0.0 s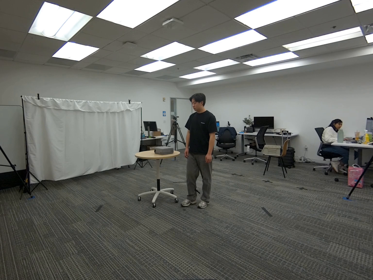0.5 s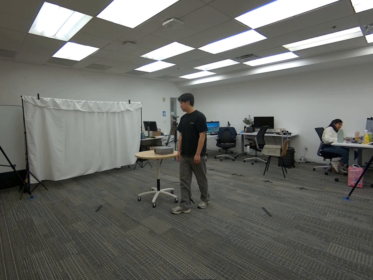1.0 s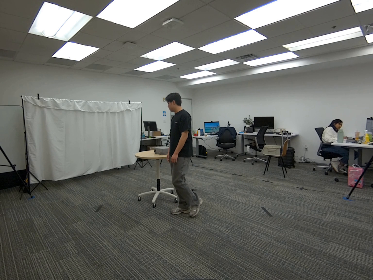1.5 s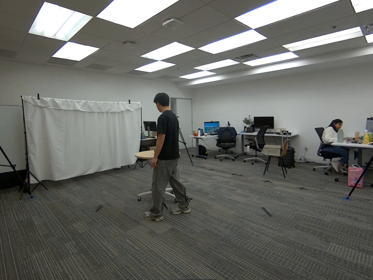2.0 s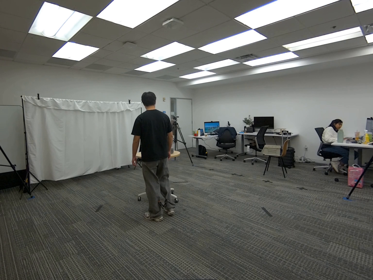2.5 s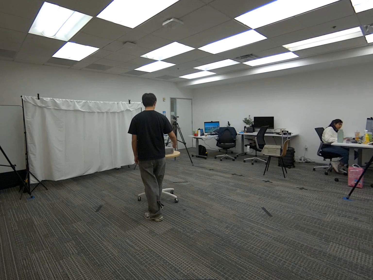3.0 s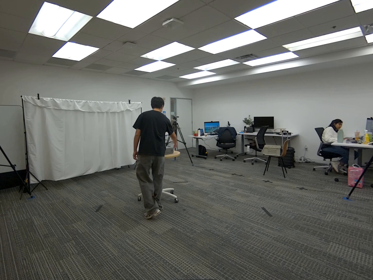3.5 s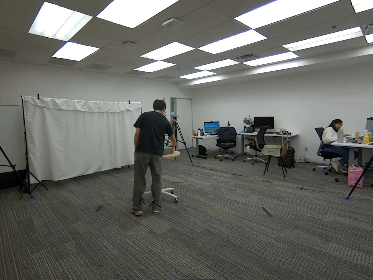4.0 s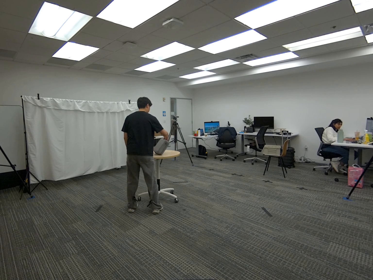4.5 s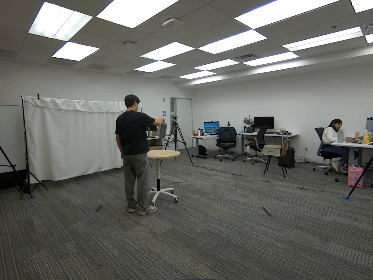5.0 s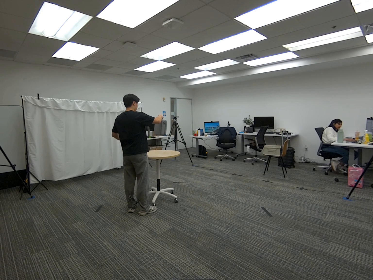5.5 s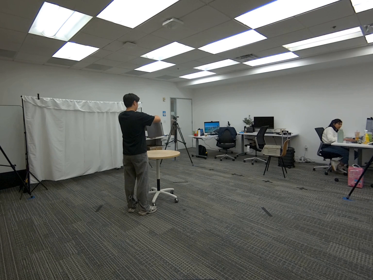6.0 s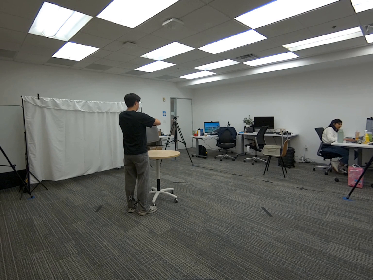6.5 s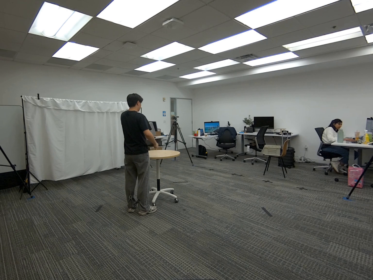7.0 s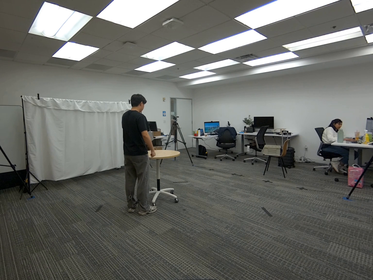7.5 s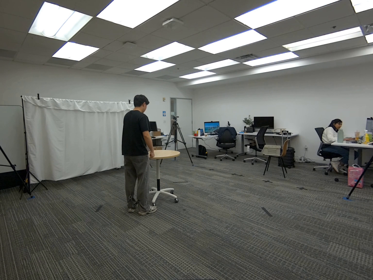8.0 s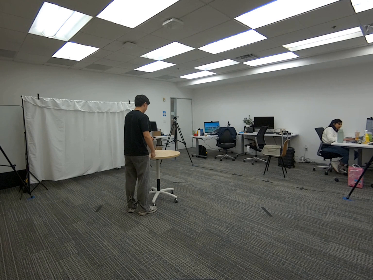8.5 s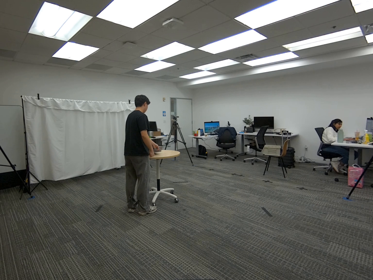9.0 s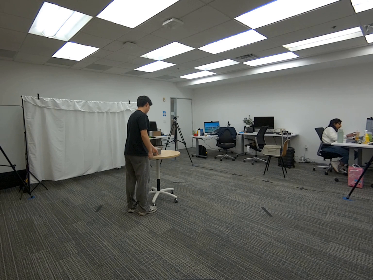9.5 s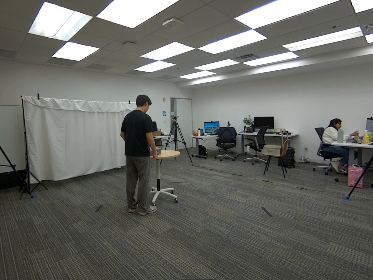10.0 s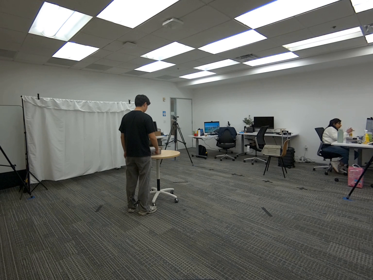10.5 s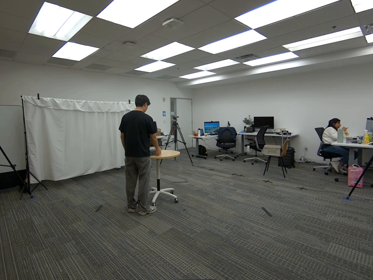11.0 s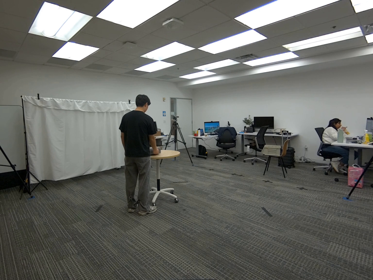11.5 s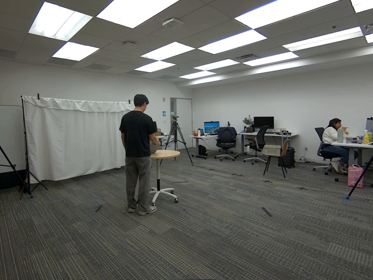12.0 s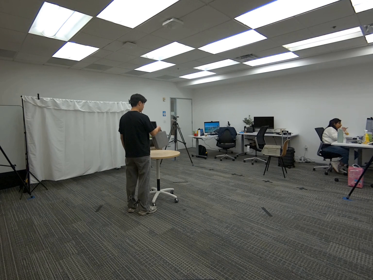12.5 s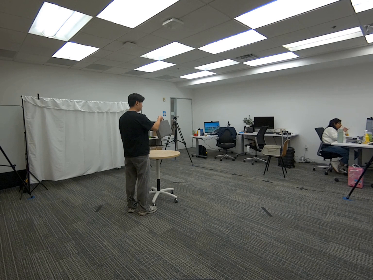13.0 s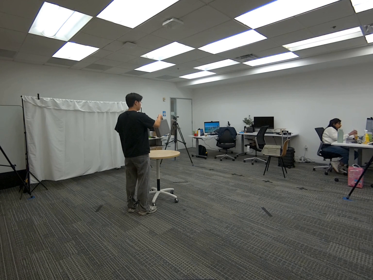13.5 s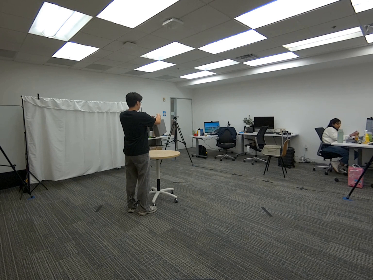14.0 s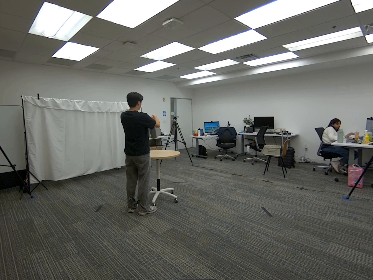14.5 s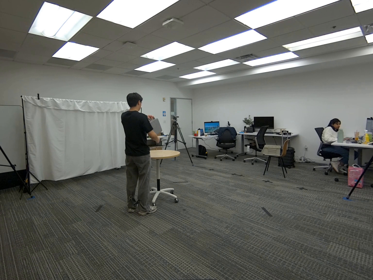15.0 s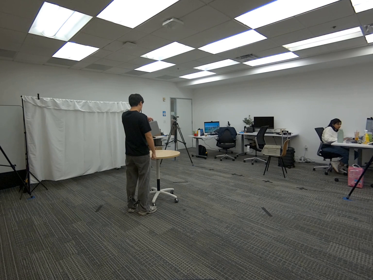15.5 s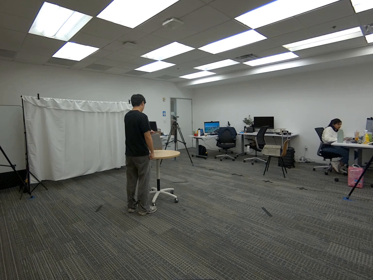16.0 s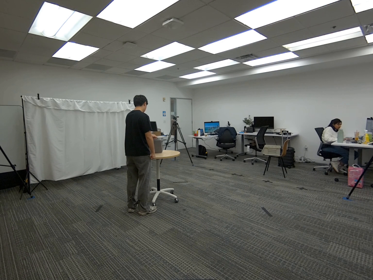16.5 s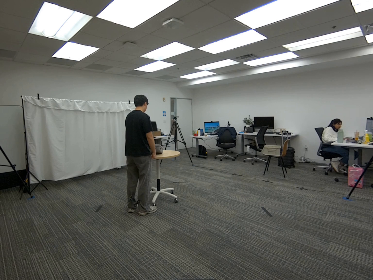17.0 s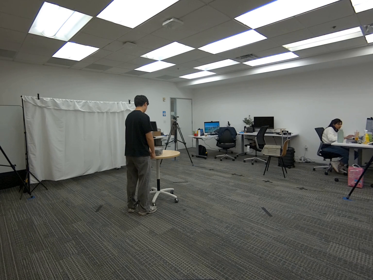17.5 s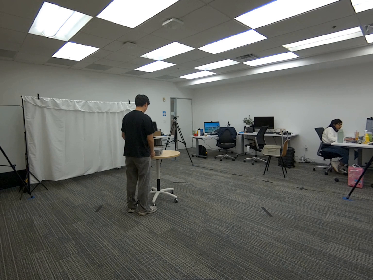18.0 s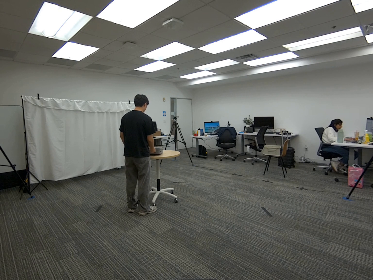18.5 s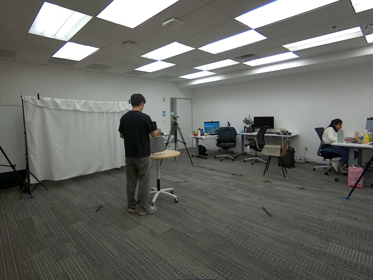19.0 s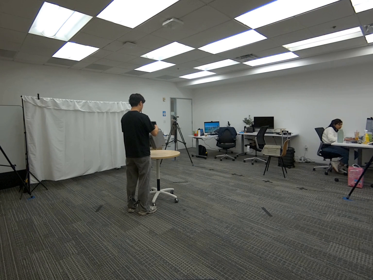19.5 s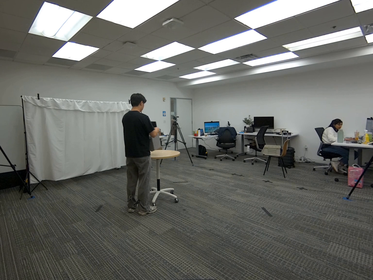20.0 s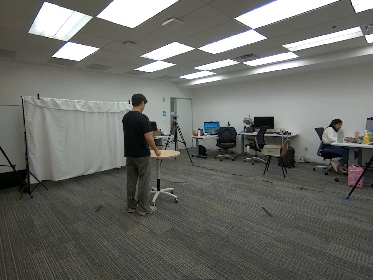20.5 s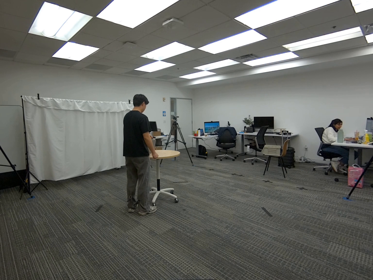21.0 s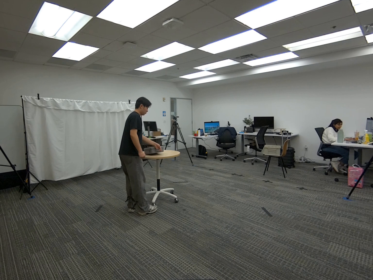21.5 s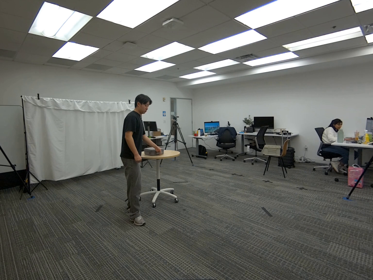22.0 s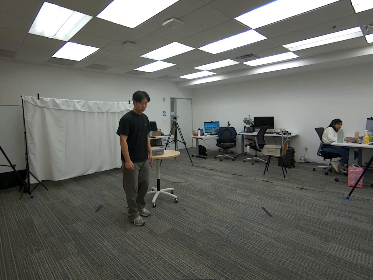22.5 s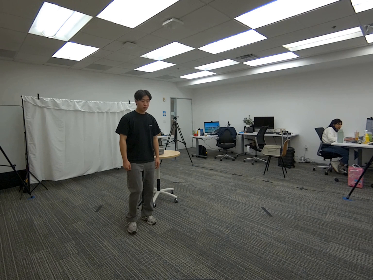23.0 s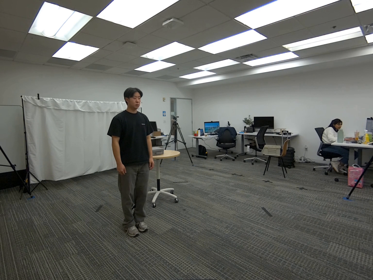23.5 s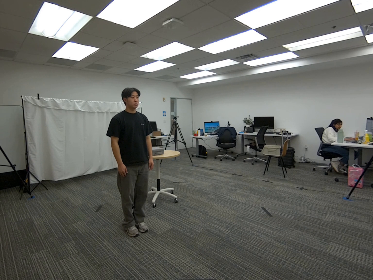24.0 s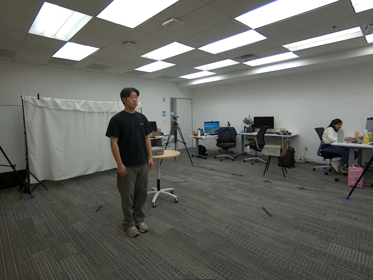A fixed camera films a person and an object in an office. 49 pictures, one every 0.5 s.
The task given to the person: Walk over to the gray case on the round table, pick up from the handle with your right hand, and handover the case to your left hand, pick up the case with your left hand on the handle, and place the case back on the table. Repeat actions until sequence is done.
